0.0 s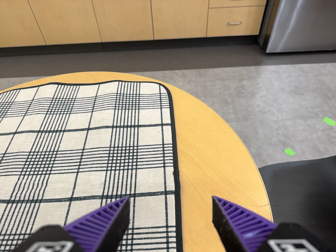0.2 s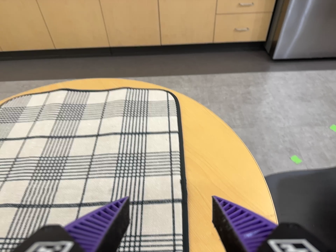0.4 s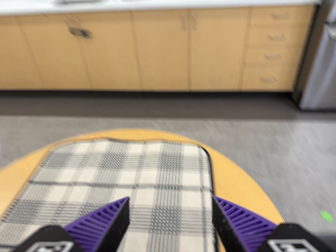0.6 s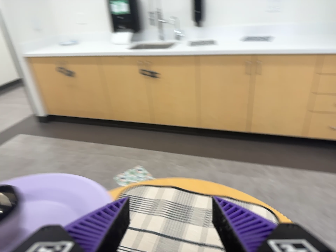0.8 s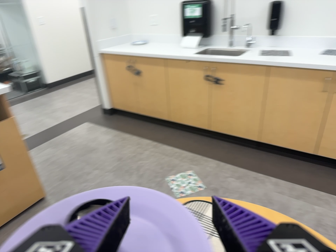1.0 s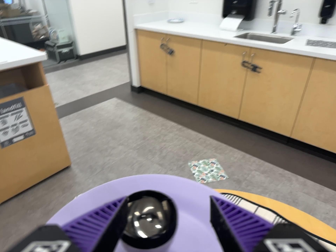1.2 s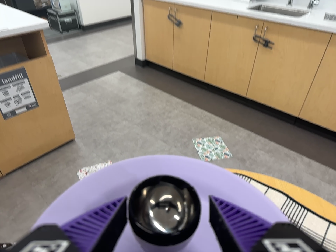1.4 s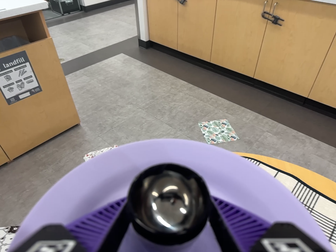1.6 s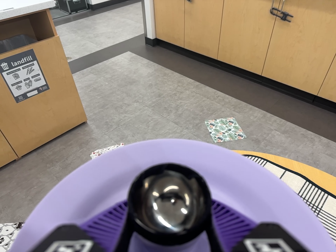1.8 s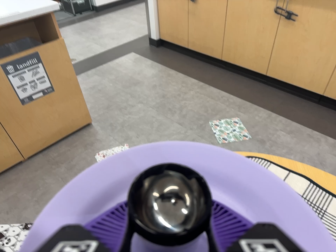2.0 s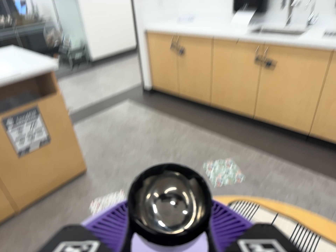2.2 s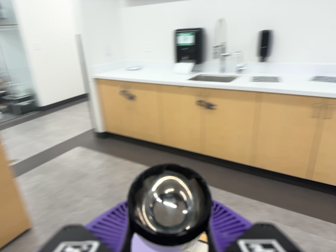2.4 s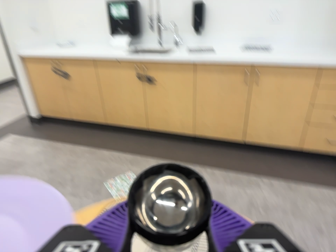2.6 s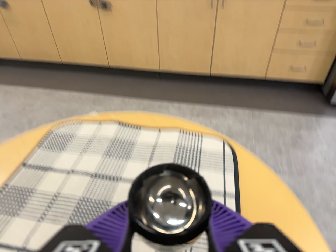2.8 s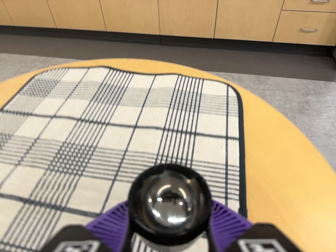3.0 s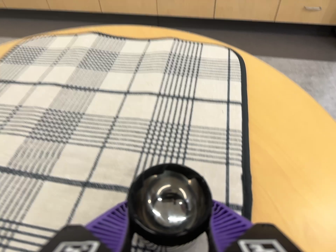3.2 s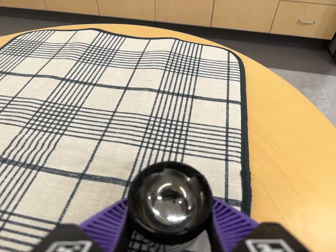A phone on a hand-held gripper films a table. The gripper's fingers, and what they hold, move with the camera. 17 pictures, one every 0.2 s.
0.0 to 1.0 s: The camera swings to its left by about 35 degrees, and the scene slides to the right. It travels to its left and toward the top of its view, about 28 cm, so close, fixed things drift to the right. Its aim tips toward the top of its view by about 10 degrees, and the scene shifts downward. It rolls about its line of sight by about 25 degrees, and the scene rotates clockwise.
1.0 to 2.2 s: The camera travels to its right, about 8 cm, so close, fixed things drift to the left. Its aim tips toward the top of its view by about 10 degrees, and the scene shifts downward.
2.2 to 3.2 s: The camera pans to its right by about 20 degrees. It travels toward the bottom of its view, forward and to its right, about 38 cm, so close, fixed things drift upward. Its aim tips toward the bottom of its view by about 25 degrees, and the scene shifts upward.
The film runs forward here.
